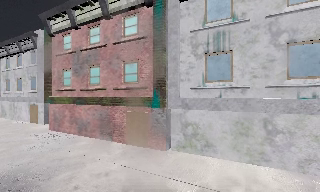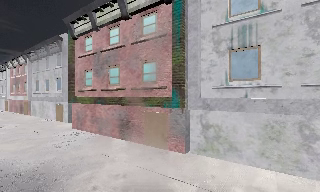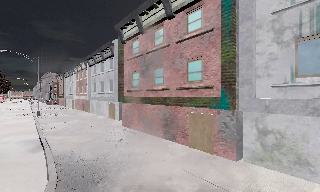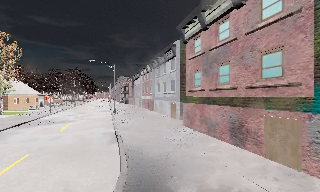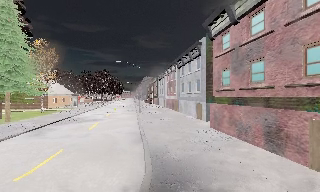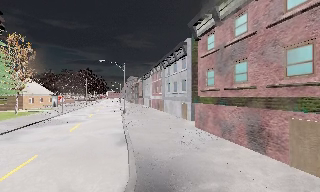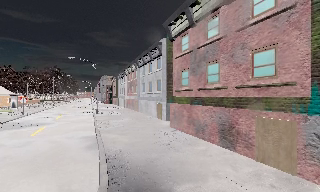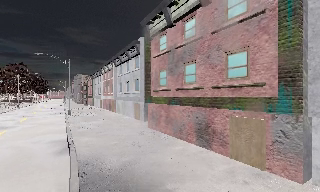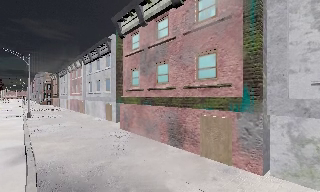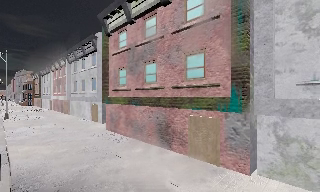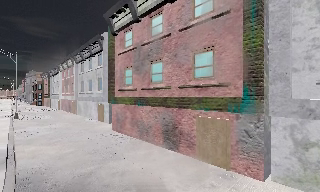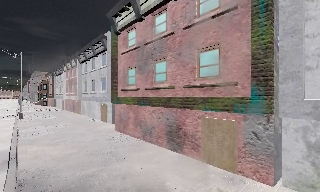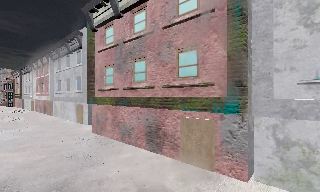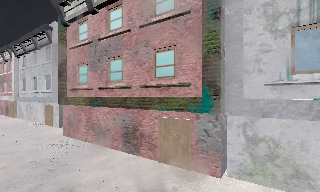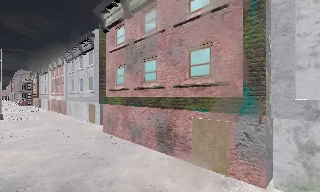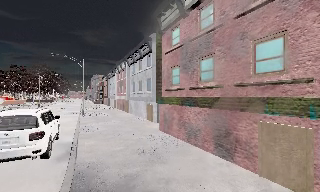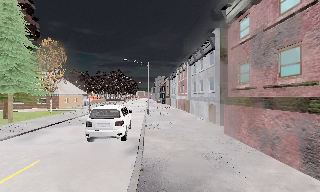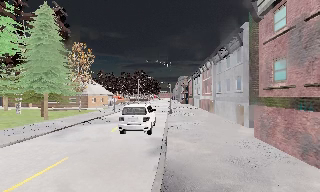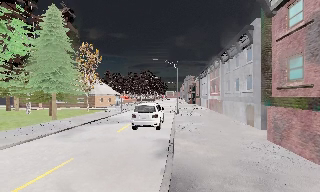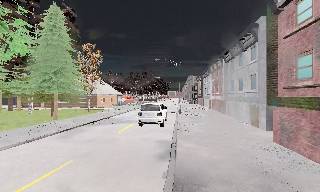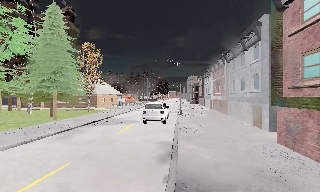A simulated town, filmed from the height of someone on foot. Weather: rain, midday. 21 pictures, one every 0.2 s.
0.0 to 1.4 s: The scene slides to the right, as the camera pans about 30 degrees to its left. It travels forward, about 1.5 m.
1.4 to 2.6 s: The camera pans to its right, which is clockwise from overhead, by about 25 degrees. It travels forward, about 1 m, so what stands in front looms larger.
2.6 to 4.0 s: The scene slides to the right, as the camera pans about 65 degrees to its left. It travels forward, about 1.5 m.
The film runs forward here.
